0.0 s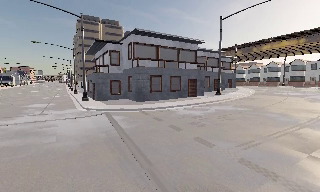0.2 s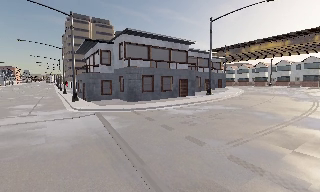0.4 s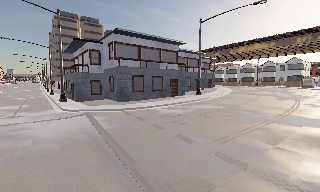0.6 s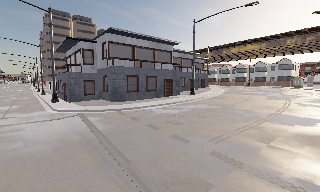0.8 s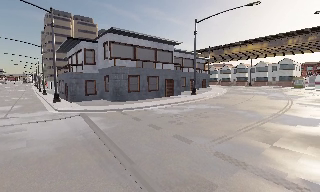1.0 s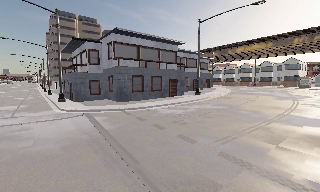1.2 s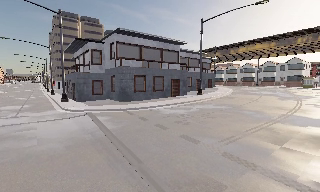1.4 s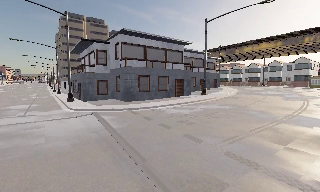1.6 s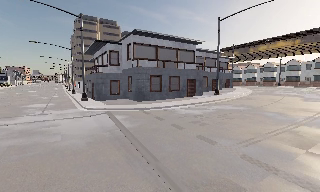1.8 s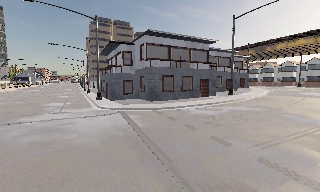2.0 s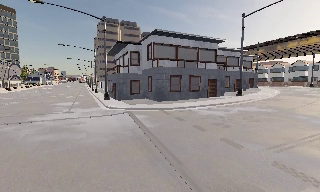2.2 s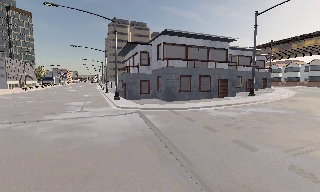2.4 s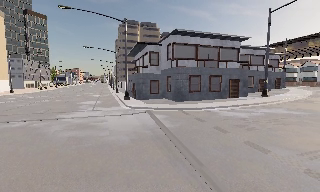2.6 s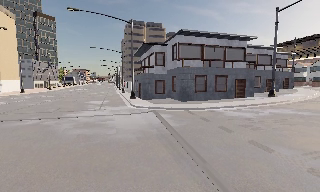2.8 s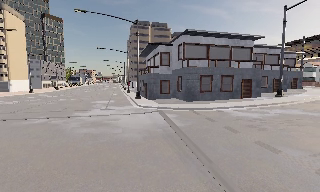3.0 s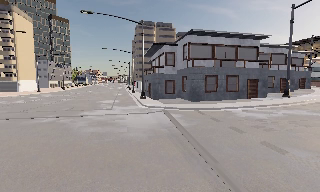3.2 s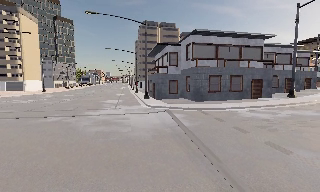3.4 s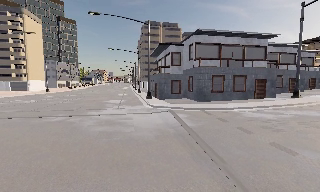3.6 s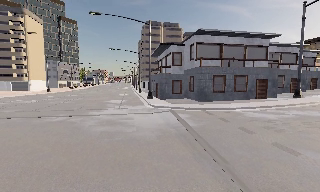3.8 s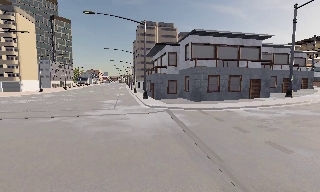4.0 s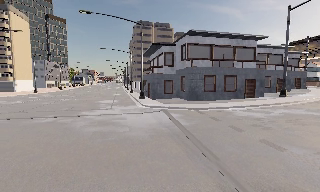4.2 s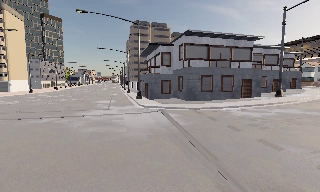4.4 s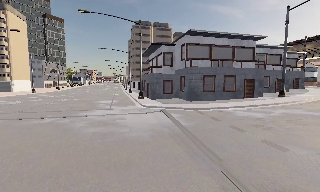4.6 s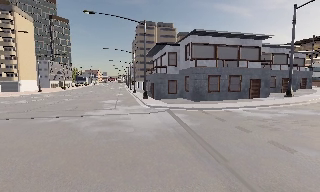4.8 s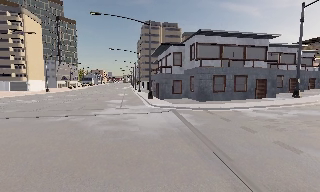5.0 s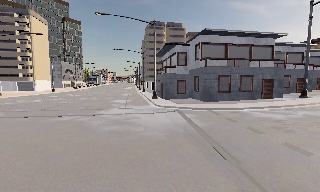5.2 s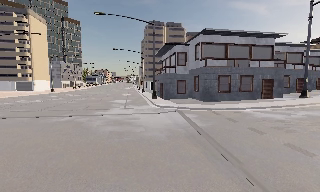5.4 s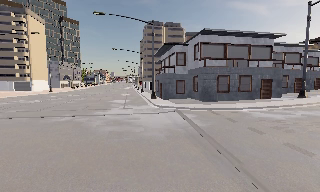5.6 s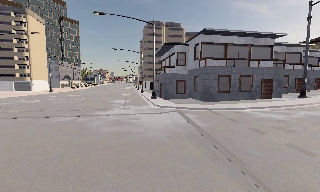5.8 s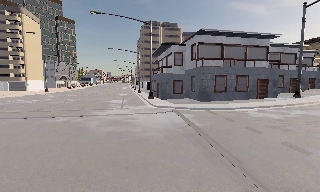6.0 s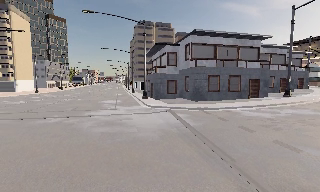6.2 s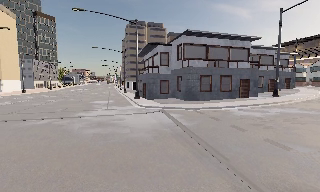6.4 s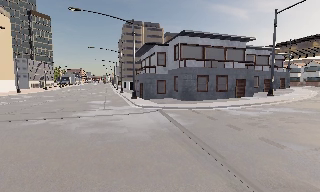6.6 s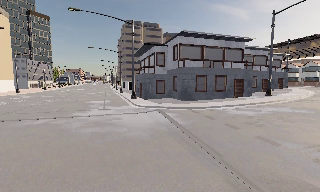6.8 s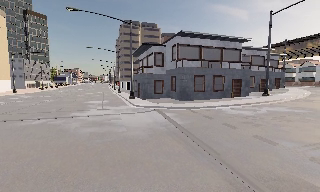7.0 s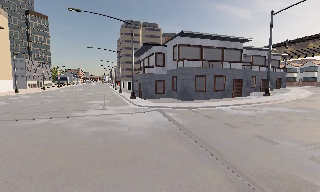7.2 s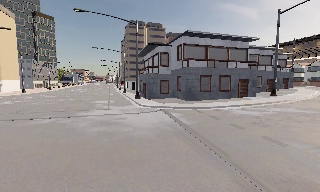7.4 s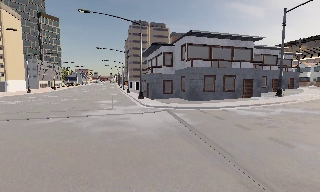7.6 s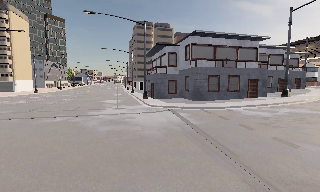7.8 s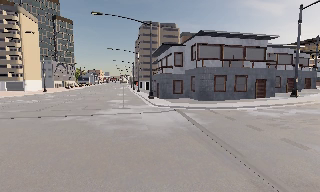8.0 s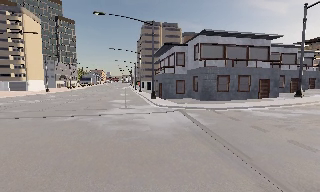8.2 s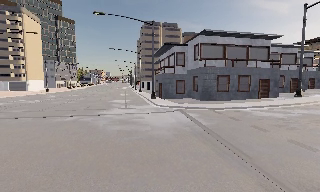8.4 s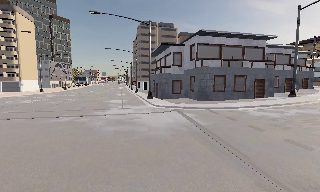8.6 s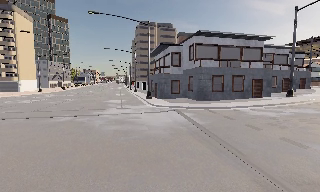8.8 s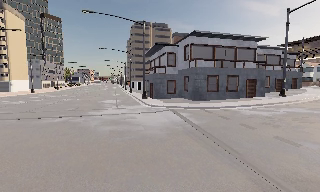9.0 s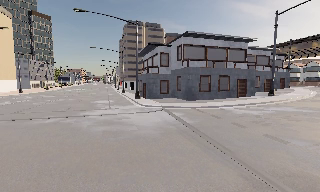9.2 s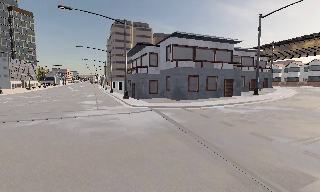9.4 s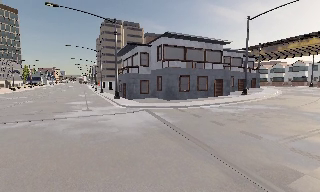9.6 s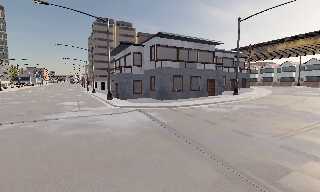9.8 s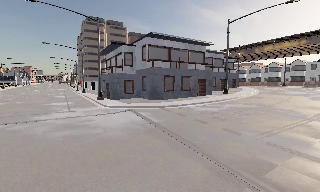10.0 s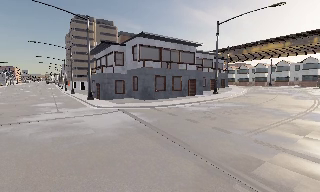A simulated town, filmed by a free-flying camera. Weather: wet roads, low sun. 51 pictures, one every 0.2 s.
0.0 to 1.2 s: The camera shifts only a little, or ends up much as it began.
1.2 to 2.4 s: The scene slides to the right, as the camera pans about 20 degrees to its left.
2.4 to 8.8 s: The camera travels to its left and backward, about 1.5 m, so close, fixed things drift to the right.
8.8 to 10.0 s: The camera swings to its right by about 20 degrees, and the scene slides to the left.
The film runs backward here.
